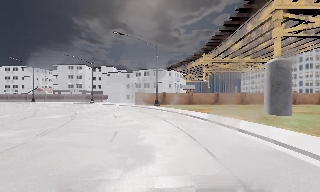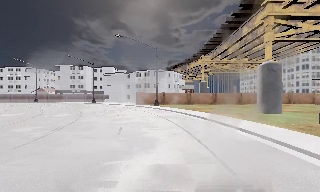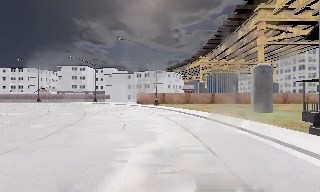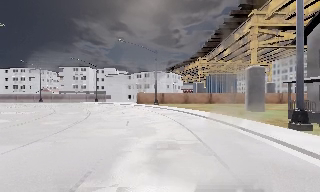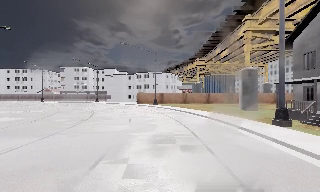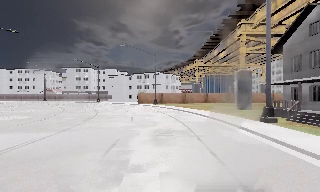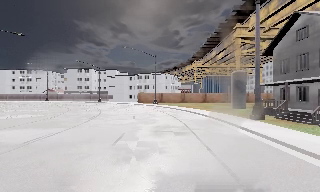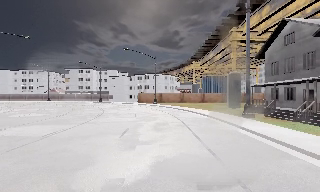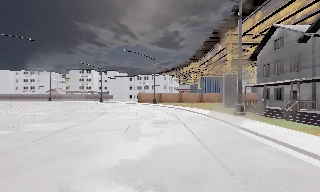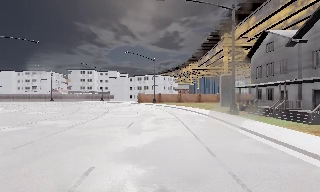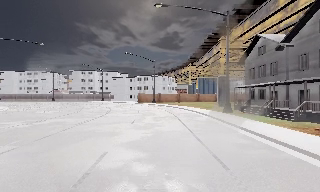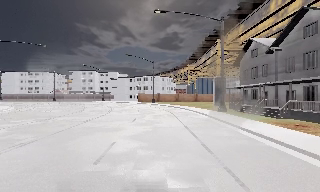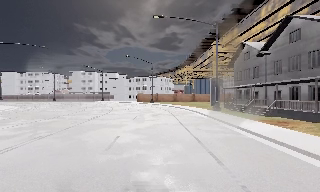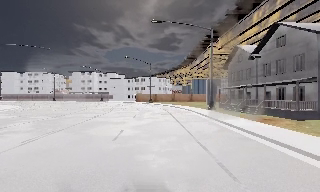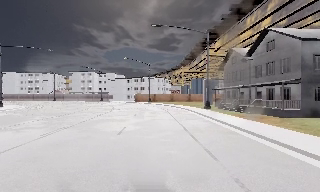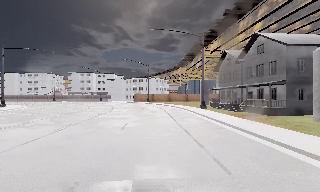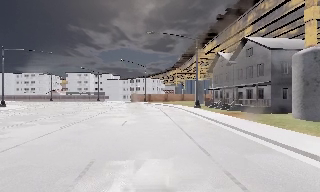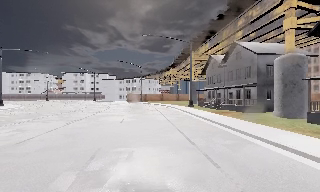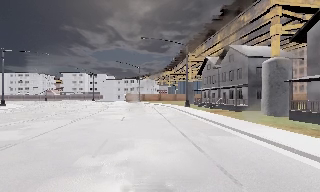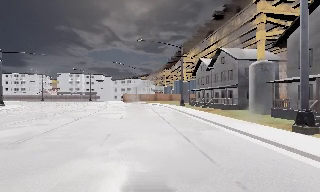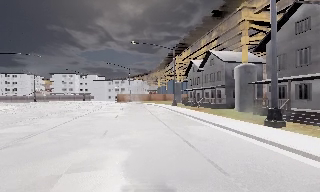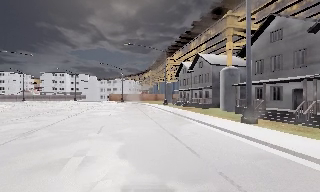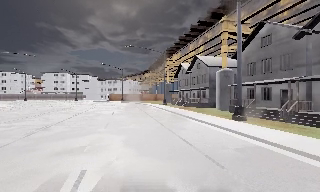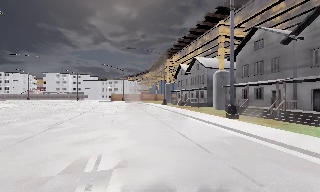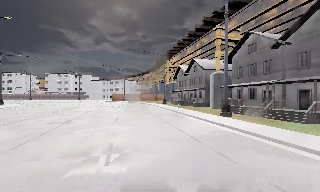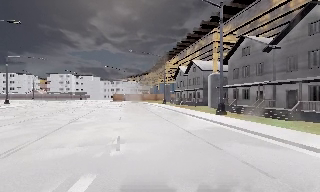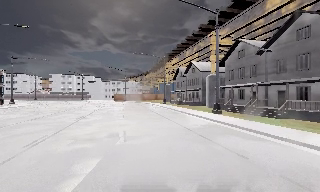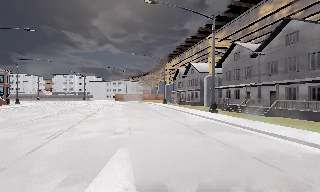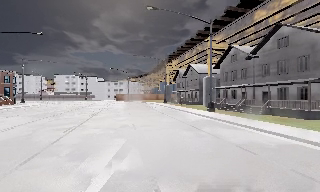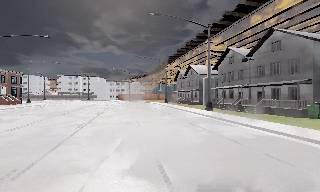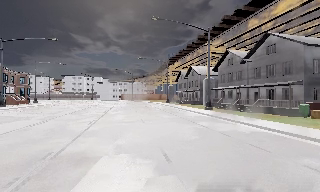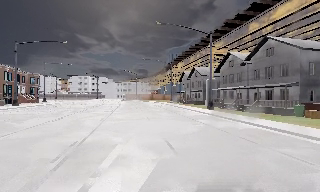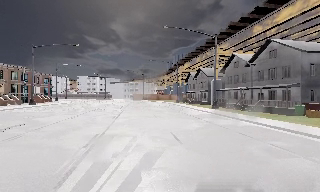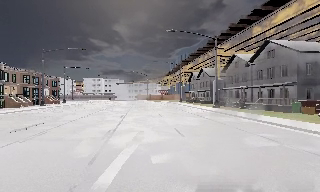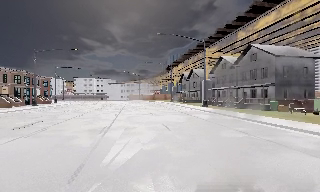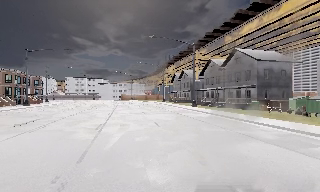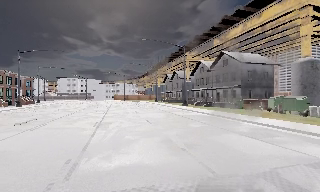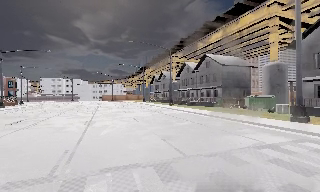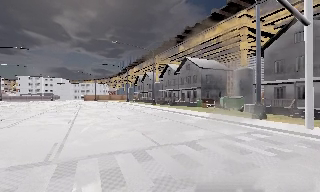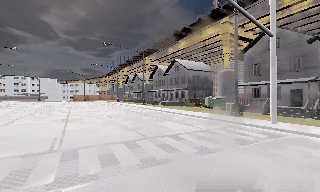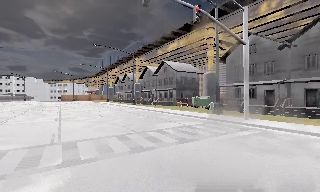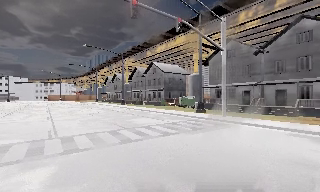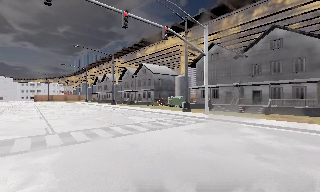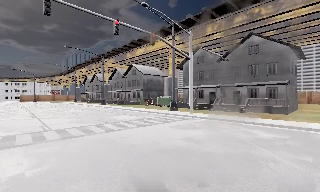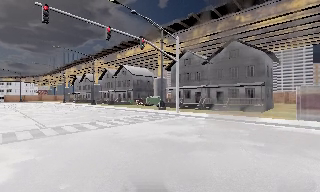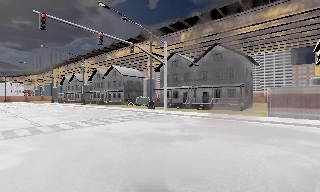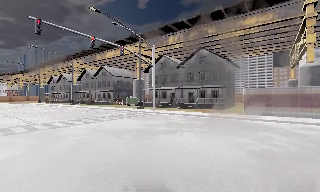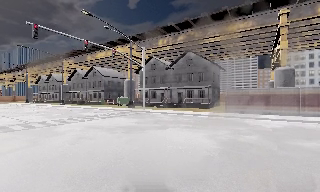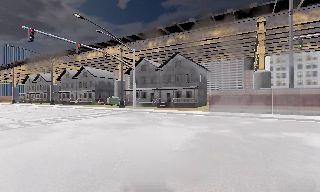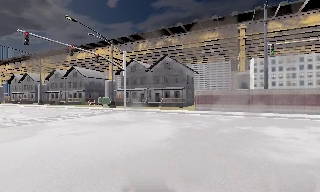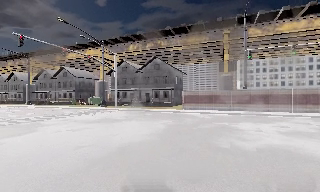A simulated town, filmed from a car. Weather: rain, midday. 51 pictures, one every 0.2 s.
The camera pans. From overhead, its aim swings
clockwise.
The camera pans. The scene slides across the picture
to the left.
0.0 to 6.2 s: The scene slides to the left, as the camera pans about 10 degrees to its right. It travels backward, about 35 m, so what stands in front gets smaller.
6.2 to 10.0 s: The camera pans to its right, which is clockwise from overhead, by about 55 degrees. It travels backward, about 20 m.
The film runs backward here.
